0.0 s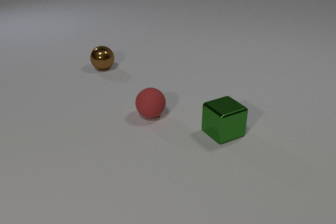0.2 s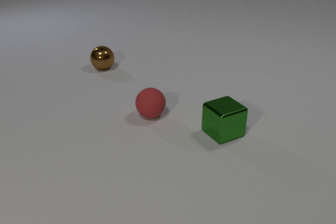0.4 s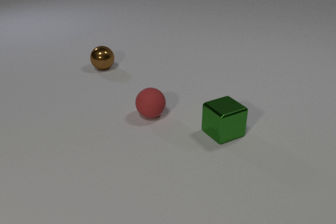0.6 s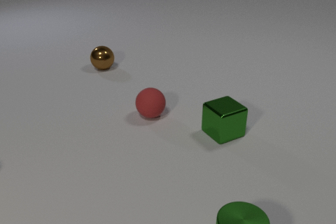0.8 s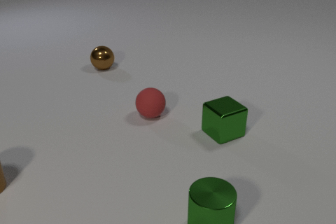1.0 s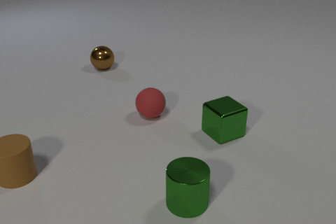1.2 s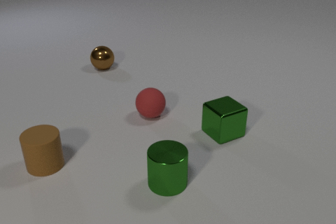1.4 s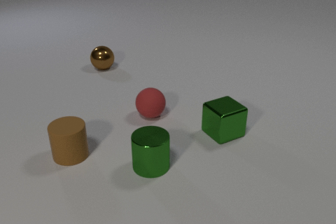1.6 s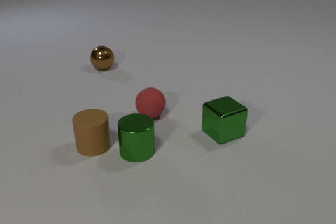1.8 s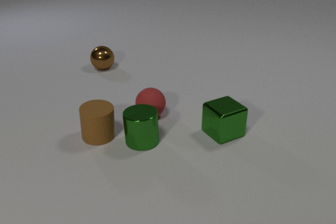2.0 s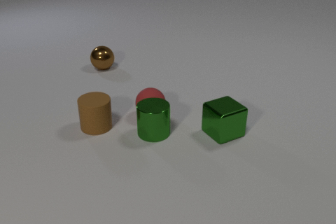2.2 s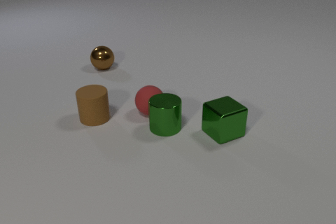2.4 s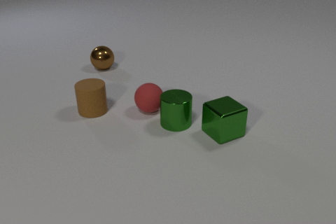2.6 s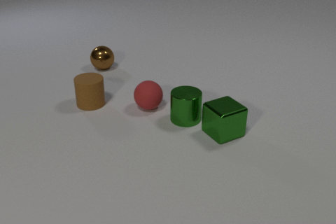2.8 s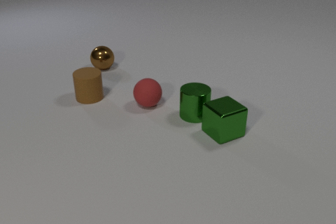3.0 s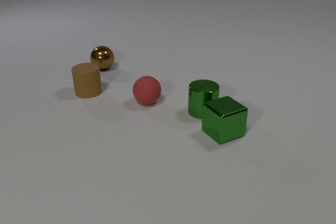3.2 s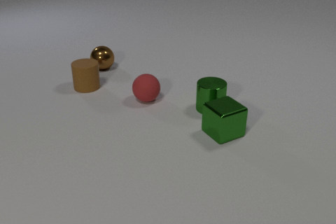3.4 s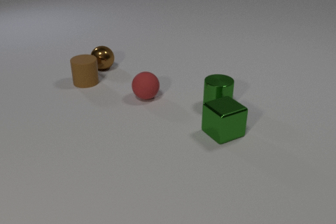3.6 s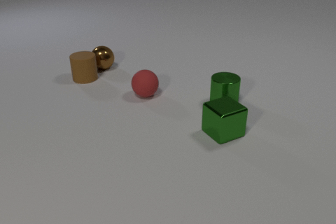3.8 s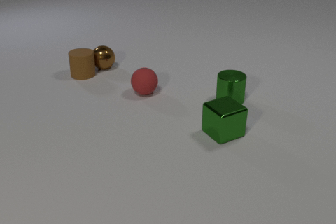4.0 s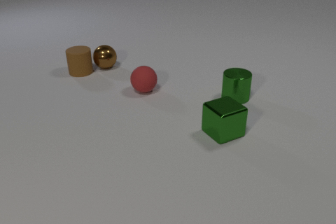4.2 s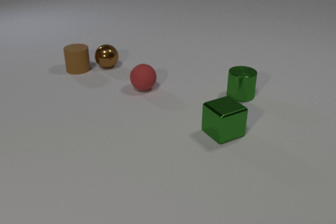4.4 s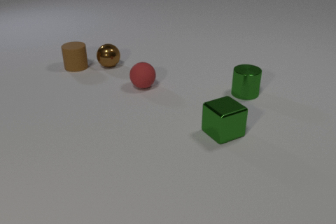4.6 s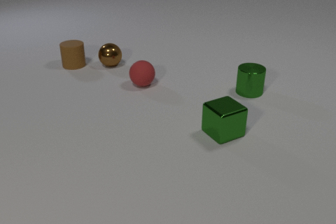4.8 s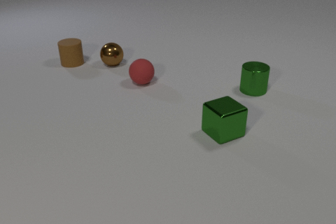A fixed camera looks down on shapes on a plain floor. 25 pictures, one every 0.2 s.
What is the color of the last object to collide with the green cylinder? red.
What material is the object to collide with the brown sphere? rubber.
How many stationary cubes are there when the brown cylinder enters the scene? 1.
0.0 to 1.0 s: The green metal cylinder comes in at the bottom edge, slides away from the camera and to the left. The brown rubber cylinder comes in at the left edge, slides to the right.
1.0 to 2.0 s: The green metal cylinder slides away from the camera. The brown rubber cylinder slides to the right and away from the camera. The green metal cylinder and the brown rubber cylinder collide.
2.0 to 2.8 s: The green metal cylinder slides to the right and away from the camera. The brown rubber cylinder slides away from the camera. The red rubber sphere rolls away from the camera. The green metal cylinder and the red rubber sphere collide.
2.8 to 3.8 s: The green metal cylinder slides away from the camera and to the right. The brown rubber cylinder slides away from the camera. The red rubber sphere rolls away from the camera. The brown rubber cylinder and the brown metal sphere collide.
3.8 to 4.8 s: The green metal cylinder slides away from the camera and to the right. The brown rubber cylinder slides away from the camera. The red rubber sphere rolls away from the camera. The brown metal sphere rolls to the right and away from the camera.
